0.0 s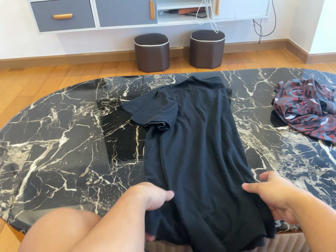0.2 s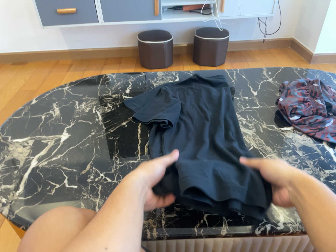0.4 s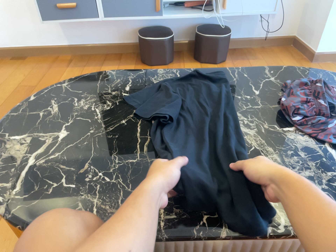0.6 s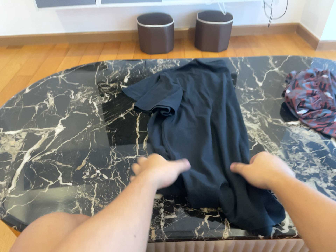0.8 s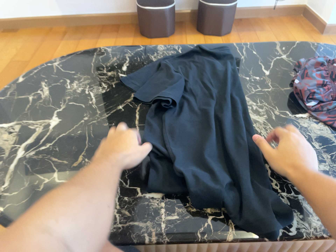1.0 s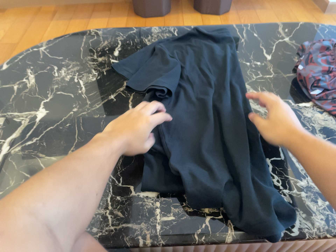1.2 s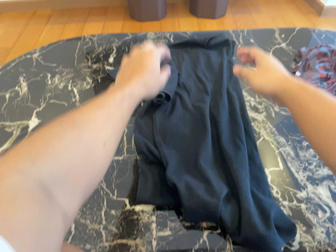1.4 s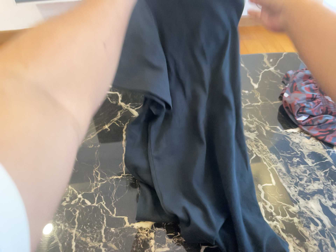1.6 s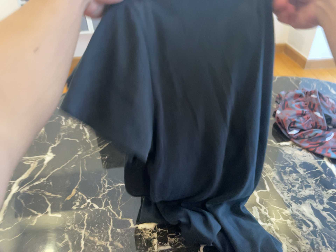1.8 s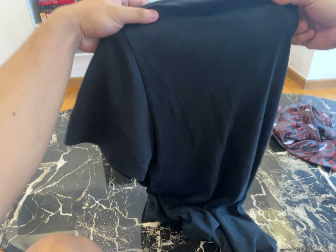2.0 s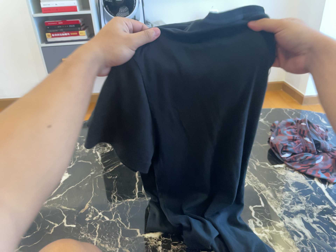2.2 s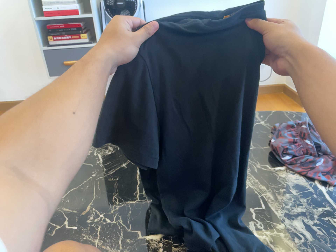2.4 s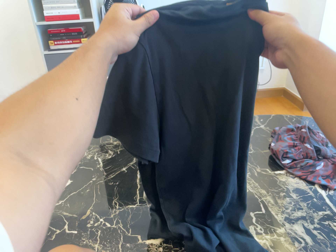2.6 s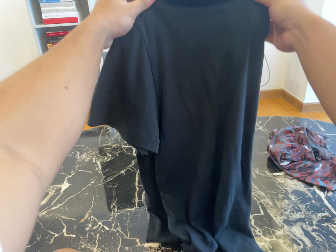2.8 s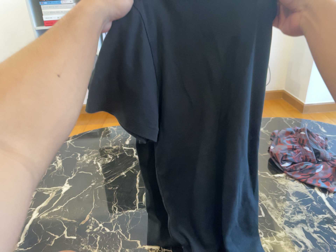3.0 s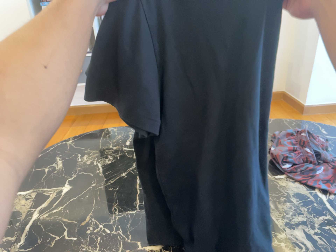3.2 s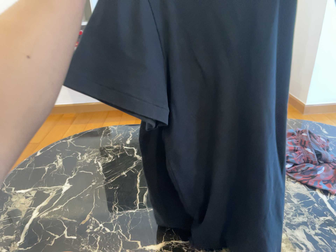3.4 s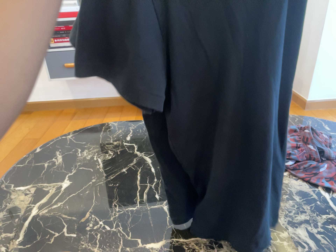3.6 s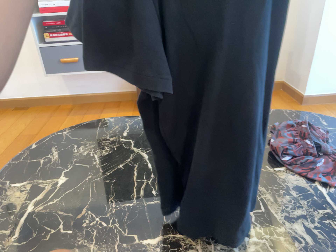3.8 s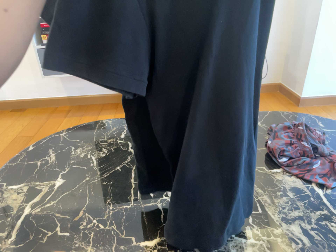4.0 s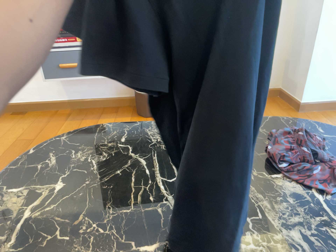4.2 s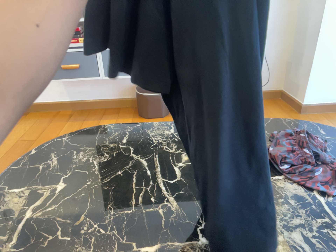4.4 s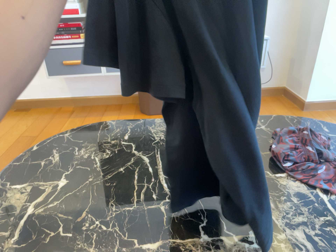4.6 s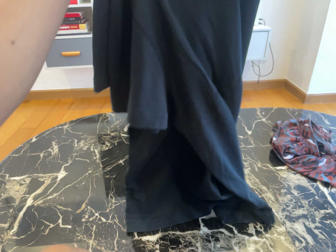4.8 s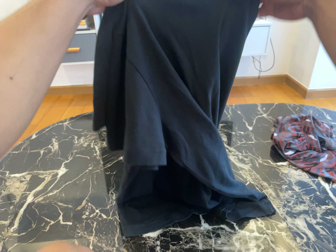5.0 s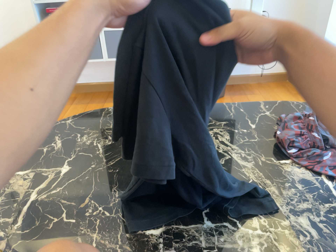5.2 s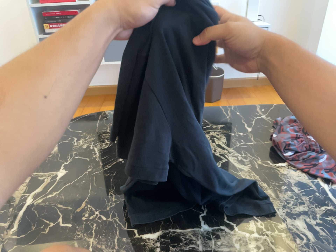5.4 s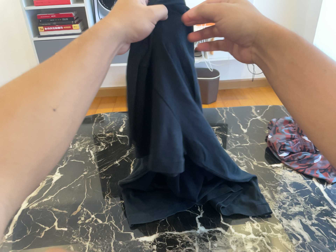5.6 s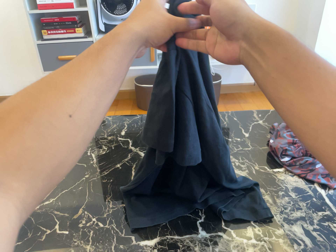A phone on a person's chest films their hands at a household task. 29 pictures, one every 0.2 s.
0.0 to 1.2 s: The camera travels forward and toward the top of its view, about 16 cm, so what stands in front looms larger. Its aim tips toward the bottom of its view by about 10 degrees.
1.2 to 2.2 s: The camera travels backward and toward the bottom of its view, about 20 cm, so what stands in front gets smaller. Its aim tips toward the top of its view by about 20 degrees, and the scene shifts downward.
2.2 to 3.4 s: The camera shifts only a little, or ends up much as it began.
3.4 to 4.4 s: The camera keeps its place and its aim.
4.4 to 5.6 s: The camera shifts only a little, or ends up much as it began.
The film runs backward here.
